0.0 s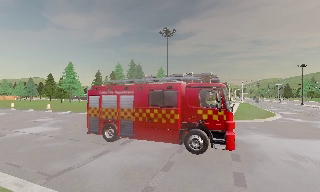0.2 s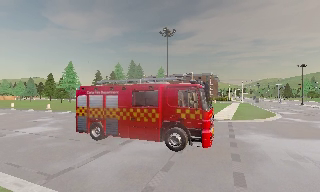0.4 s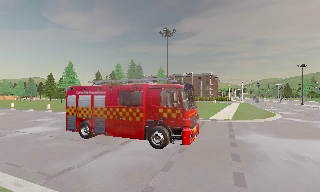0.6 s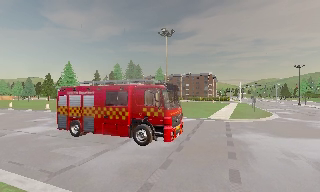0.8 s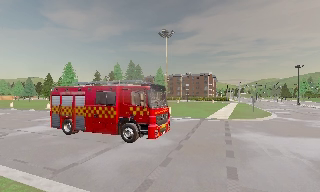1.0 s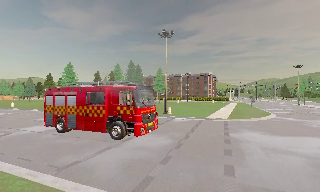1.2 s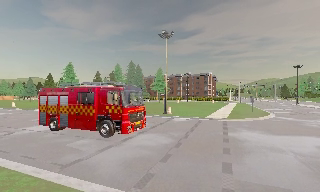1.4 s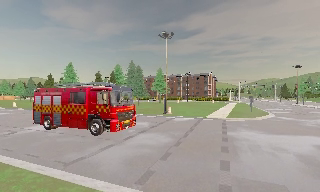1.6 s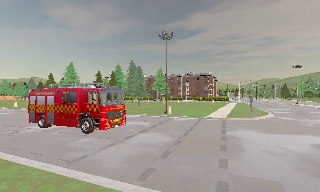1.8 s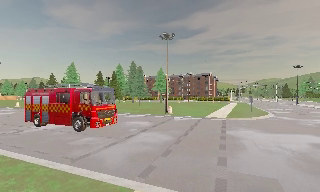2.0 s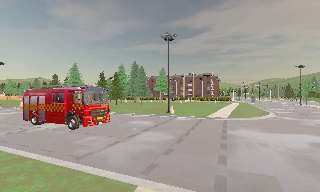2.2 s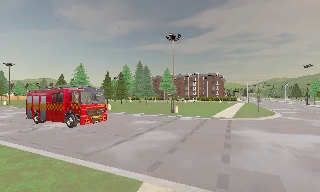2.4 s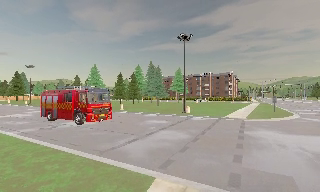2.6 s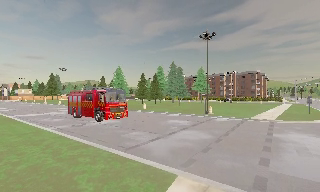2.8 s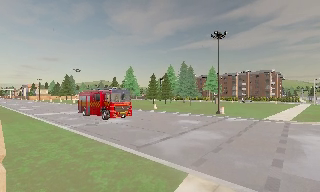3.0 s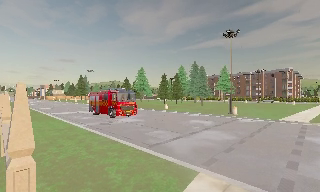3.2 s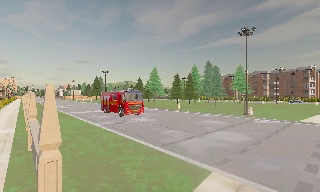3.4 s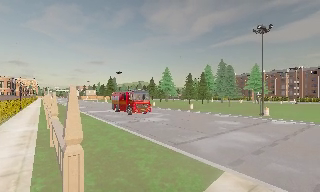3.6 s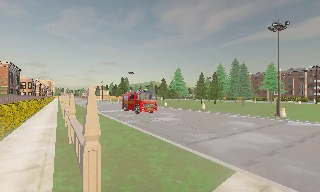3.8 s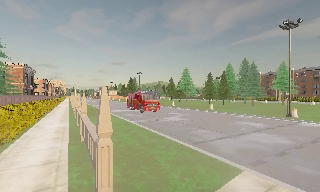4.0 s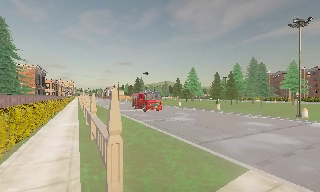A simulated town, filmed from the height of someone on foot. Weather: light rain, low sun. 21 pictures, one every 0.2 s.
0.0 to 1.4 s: The camera travels backward, about 1 m, so what stands in front gets smaller. It gains speed.
1.4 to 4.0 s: The camera pans to its left, which is counterclockwise from overhead, by about 40 degrees. It travels backward, about 2.5 m.
The film runs backward here.
